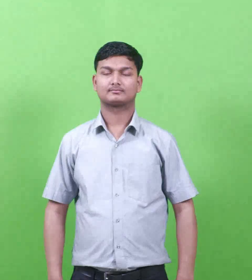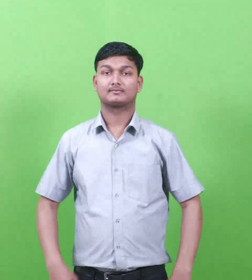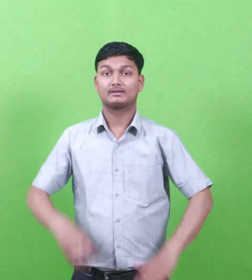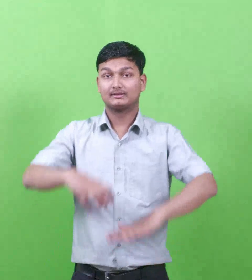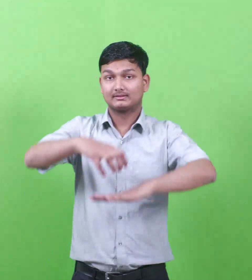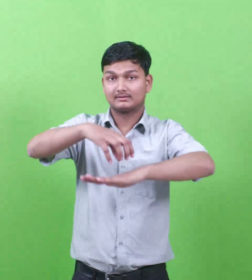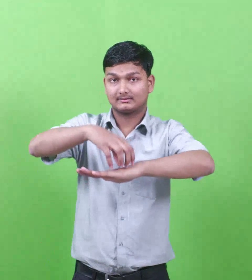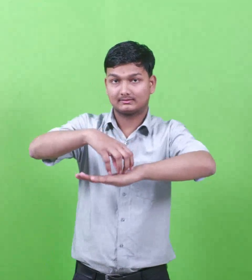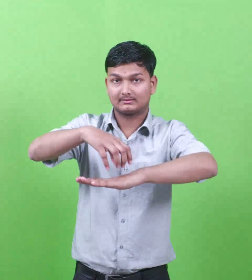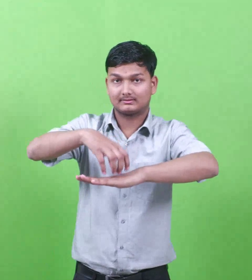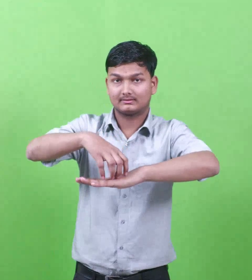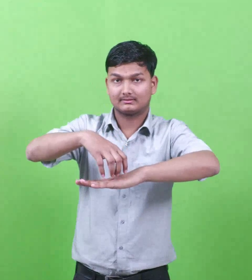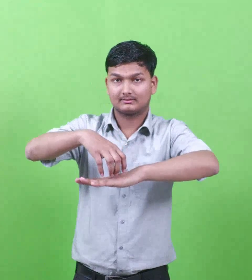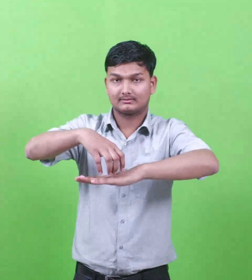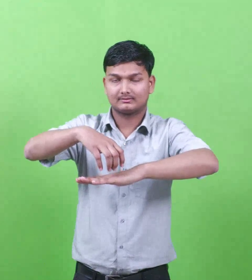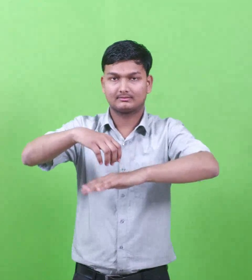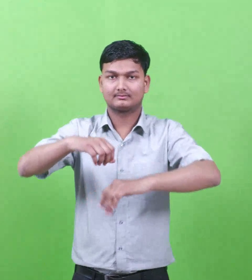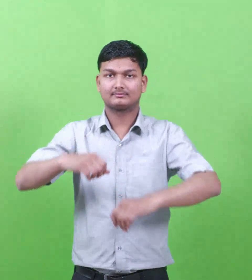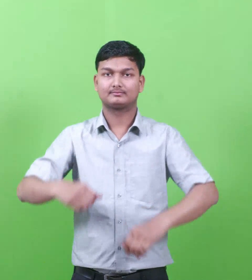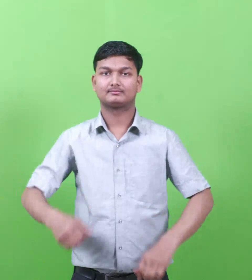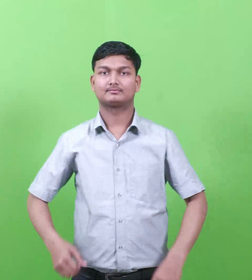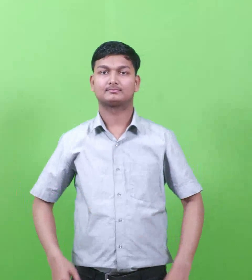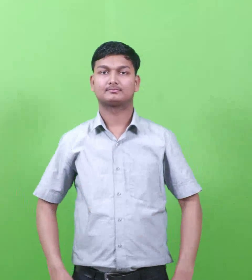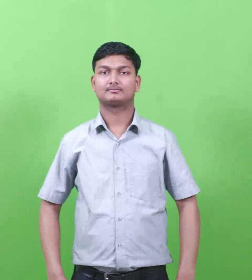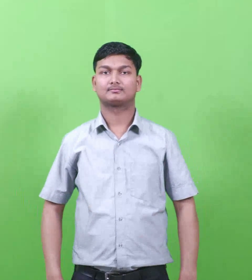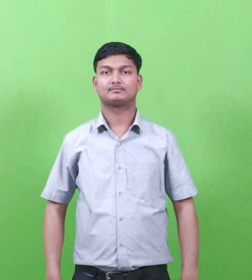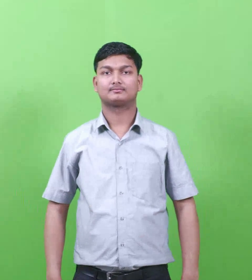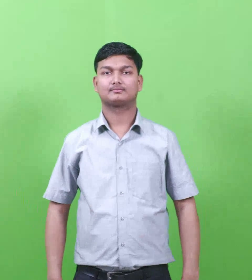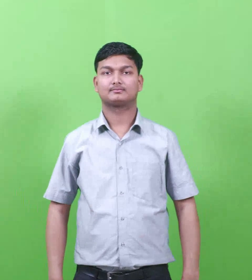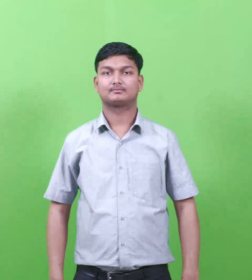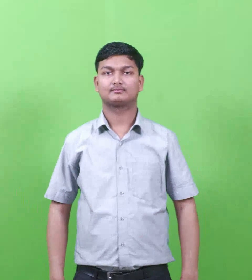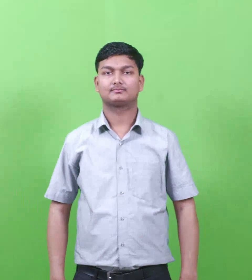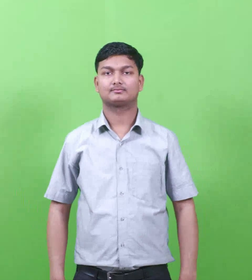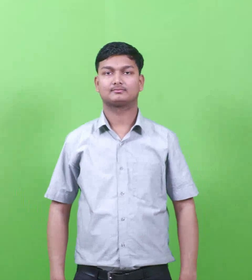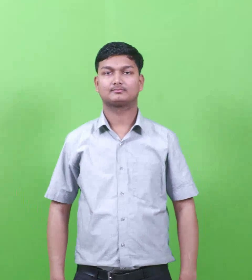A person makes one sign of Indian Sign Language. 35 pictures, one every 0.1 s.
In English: synagogue
